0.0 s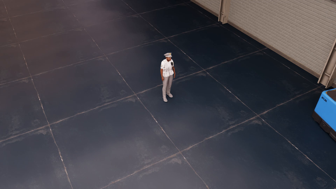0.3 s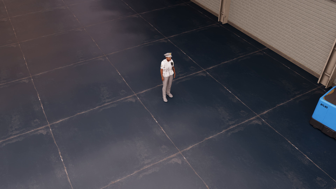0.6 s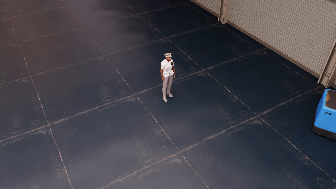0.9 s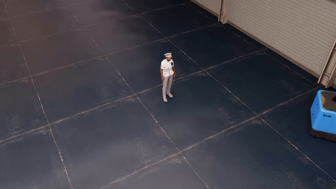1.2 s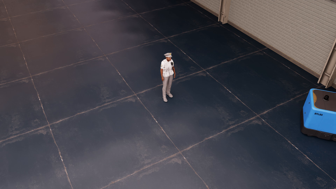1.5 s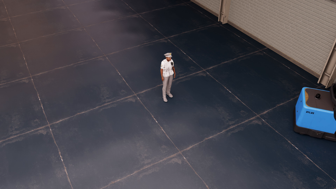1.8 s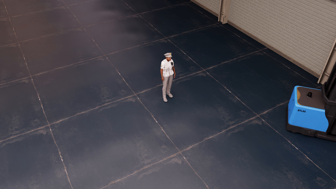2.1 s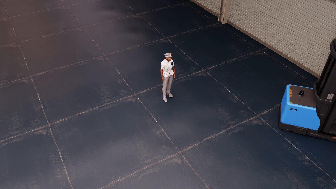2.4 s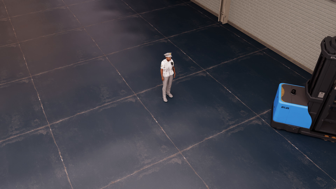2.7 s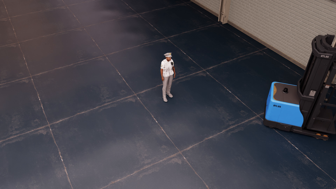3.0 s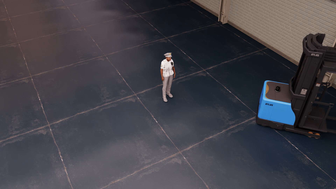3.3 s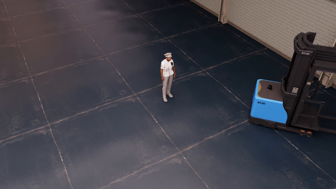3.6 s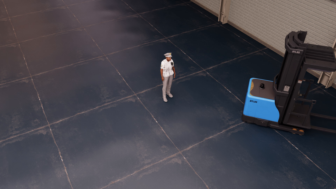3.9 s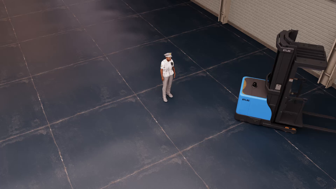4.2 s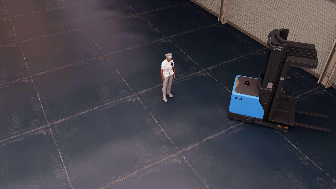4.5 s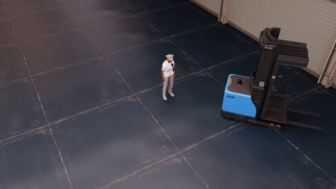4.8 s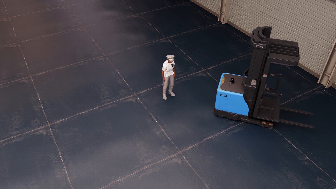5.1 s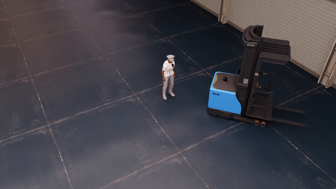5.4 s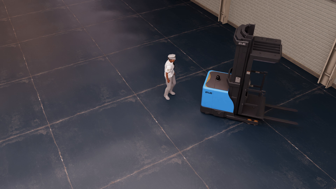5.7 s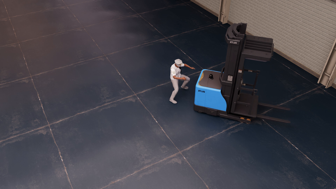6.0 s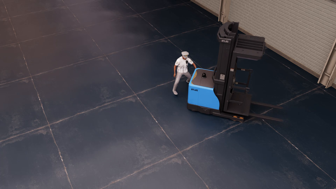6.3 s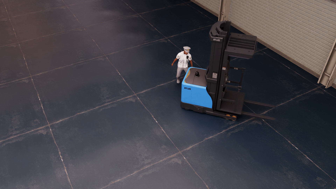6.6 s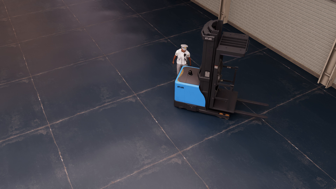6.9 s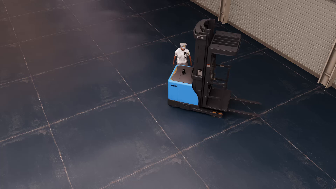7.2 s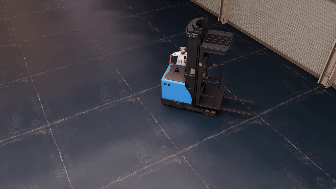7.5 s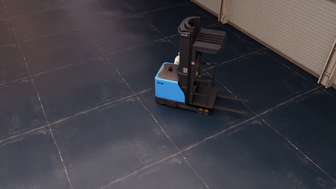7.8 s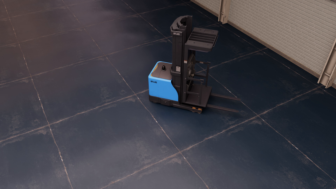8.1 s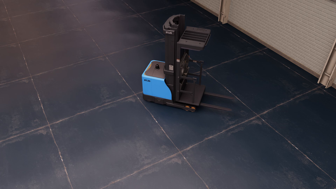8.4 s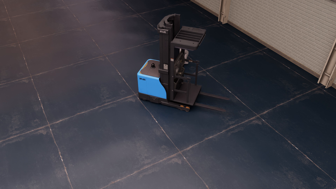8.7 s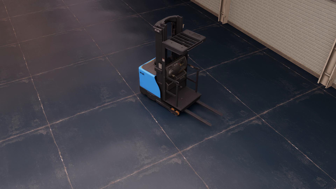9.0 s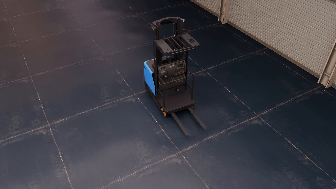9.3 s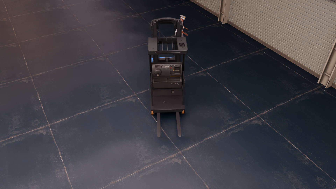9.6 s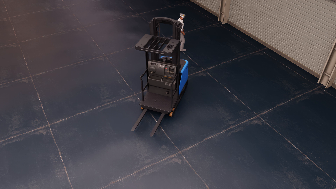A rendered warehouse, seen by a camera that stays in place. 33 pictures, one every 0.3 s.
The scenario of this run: Near miss between a forklift and a person.
